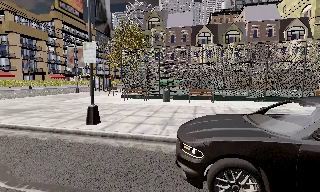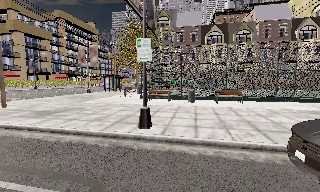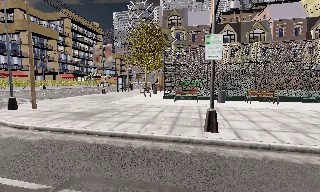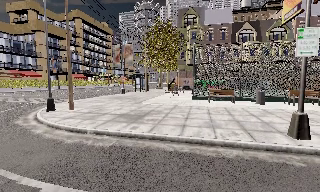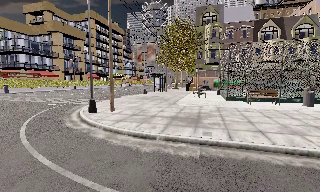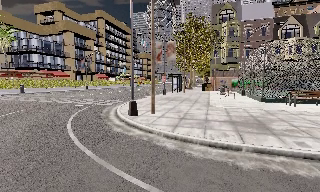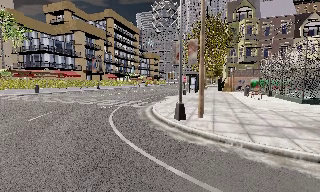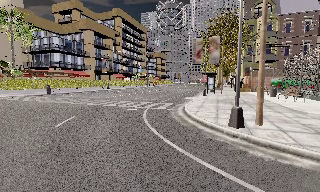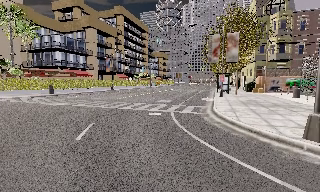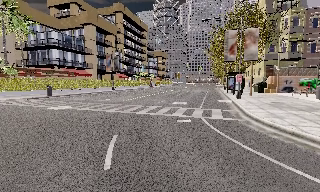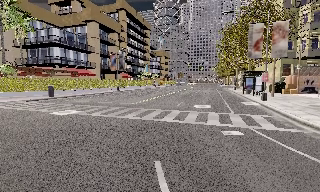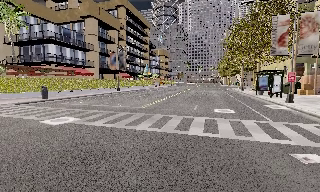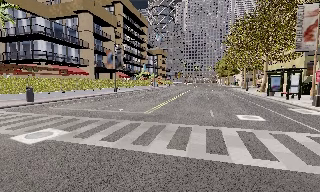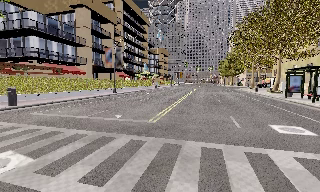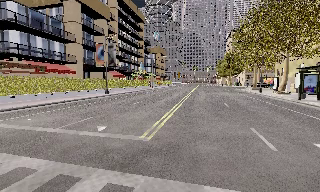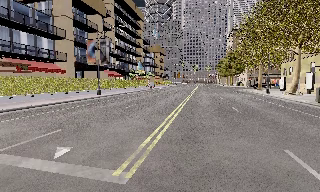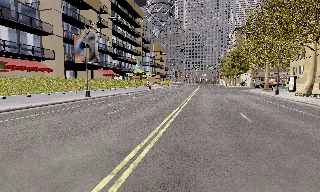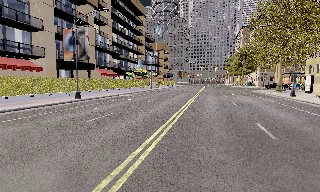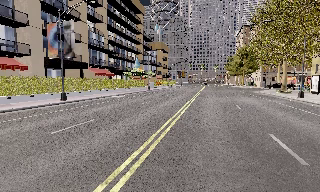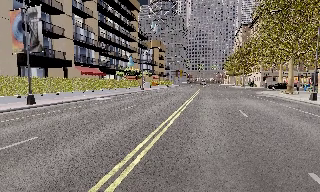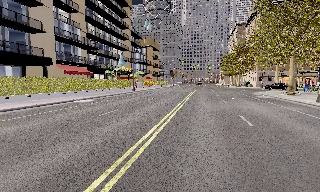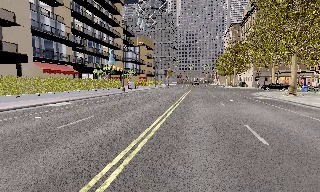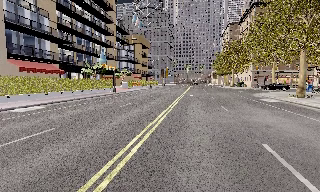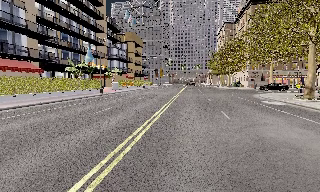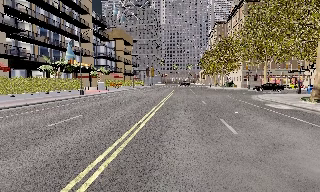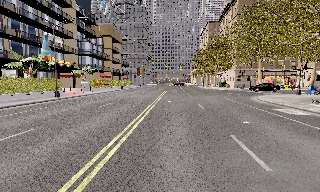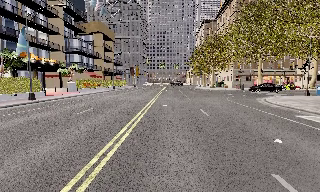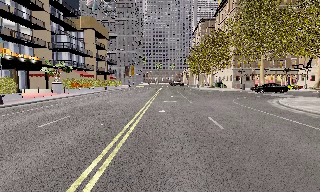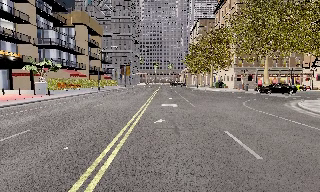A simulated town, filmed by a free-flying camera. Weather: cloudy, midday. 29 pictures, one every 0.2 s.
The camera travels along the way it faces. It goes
forward.
0.0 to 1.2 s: The camera travels to its left, about 13 m, so close, fixed things drift to the right.
1.2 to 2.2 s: The camera travels forward and to its left, about 10 m, so what stands in front looms larger.
2.2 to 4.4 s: The camera travels forward, about 20 m, so what stands in front looms larger.
4.4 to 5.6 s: The camera swings to its right by about 10 degrees, and the scene slides to the left. It travels forward, about 14 m, so what stands in front looms larger.
The film runs forward here.
